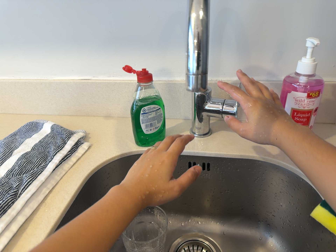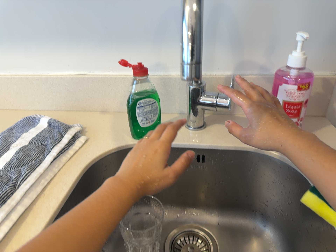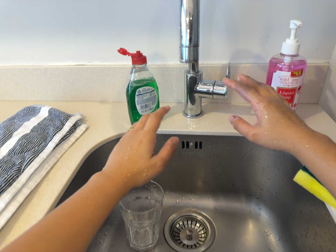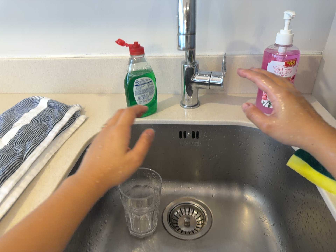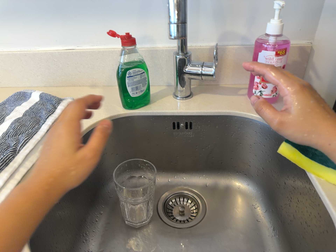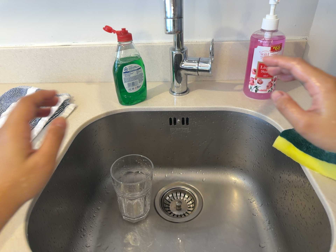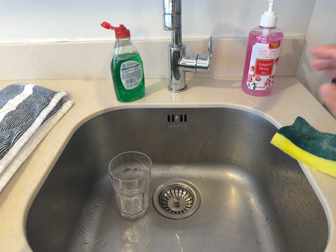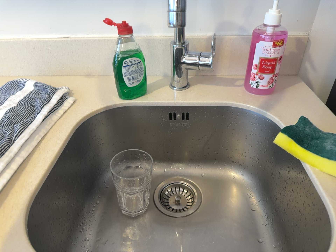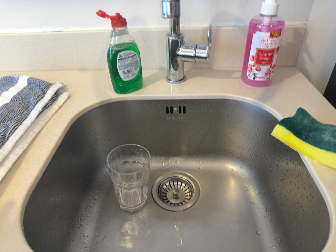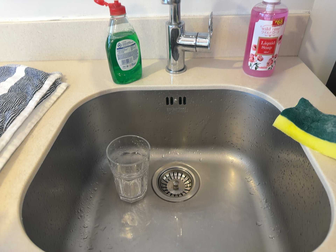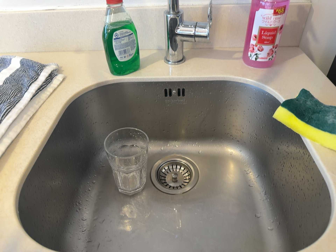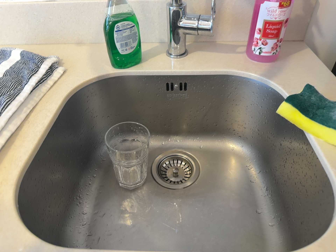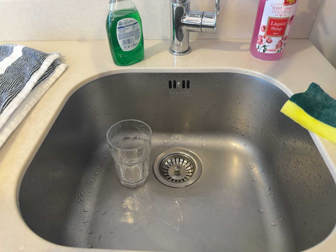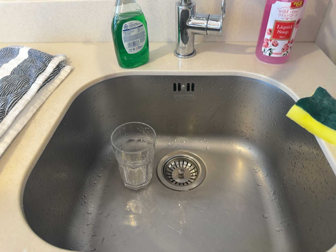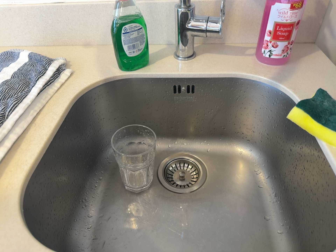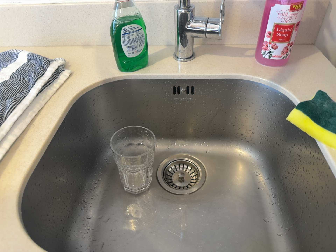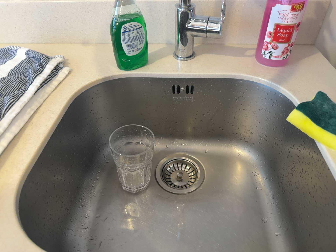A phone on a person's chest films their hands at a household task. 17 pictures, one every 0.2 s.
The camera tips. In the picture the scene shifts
upward.
0.0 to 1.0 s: The camera travels toward the bottom of its view, about 7 cm, so close, fixed things drift upward.
1.0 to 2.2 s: The camera shifts only a little, or ends up much as it began.
2.2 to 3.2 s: The camera keeps its place and its aim.
The film runs backward here.
